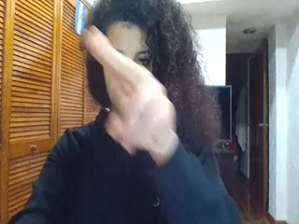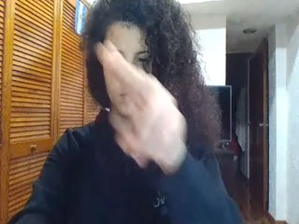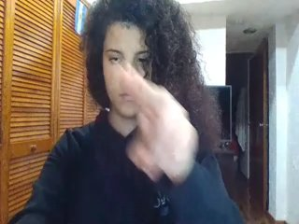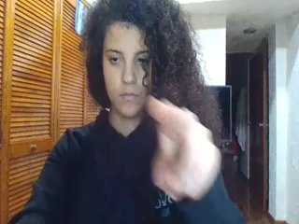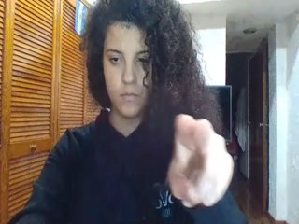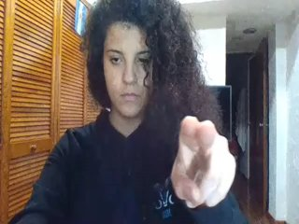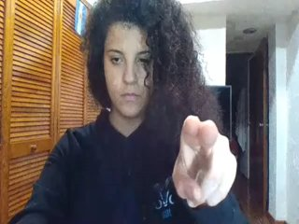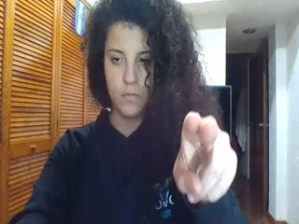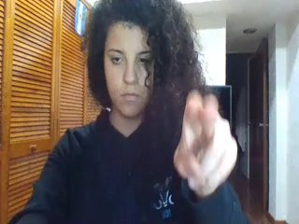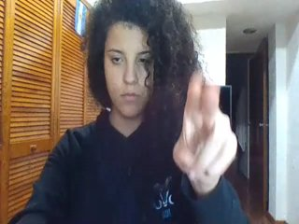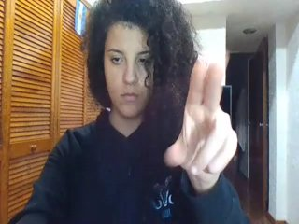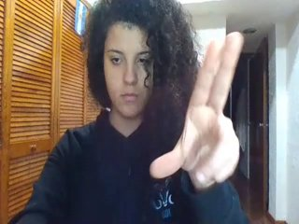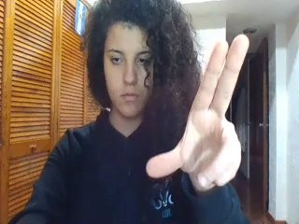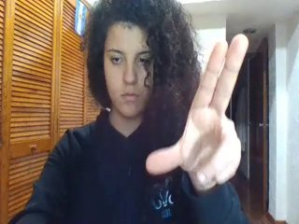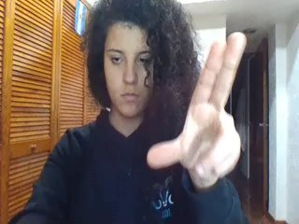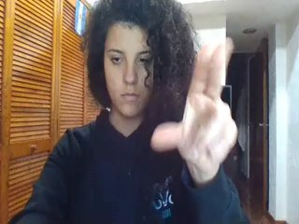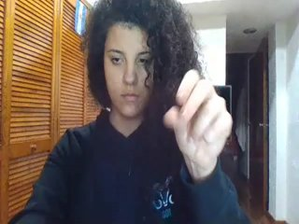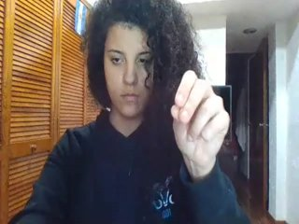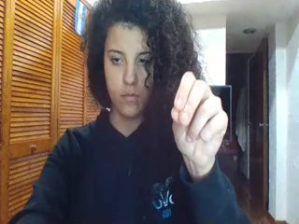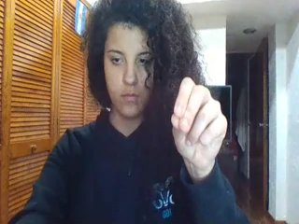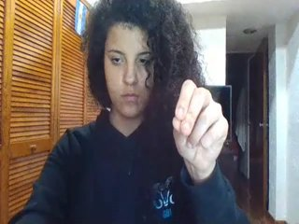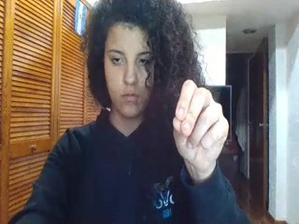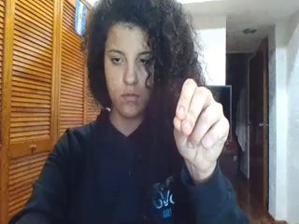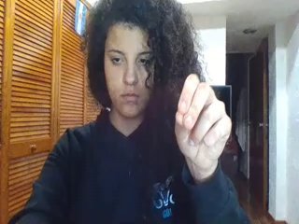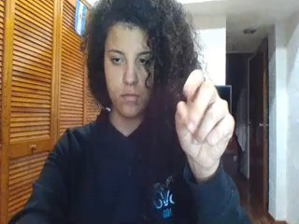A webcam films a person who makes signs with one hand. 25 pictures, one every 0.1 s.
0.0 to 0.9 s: Pointing with two fingers.
1.0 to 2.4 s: Zoom out.
